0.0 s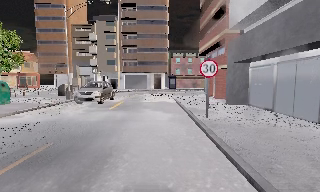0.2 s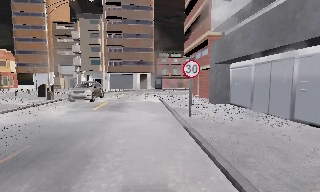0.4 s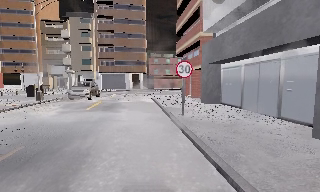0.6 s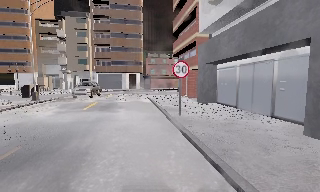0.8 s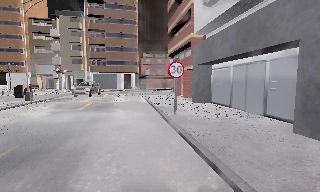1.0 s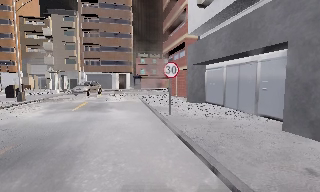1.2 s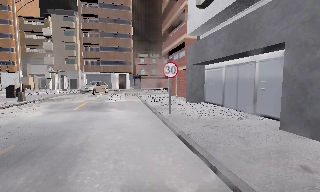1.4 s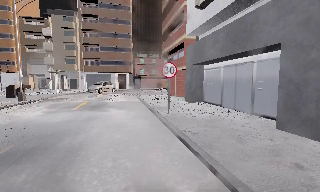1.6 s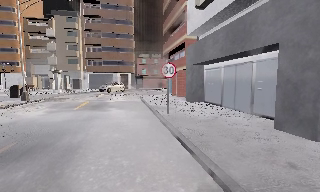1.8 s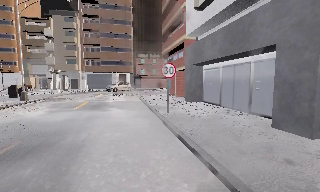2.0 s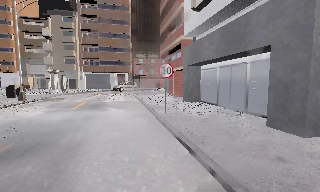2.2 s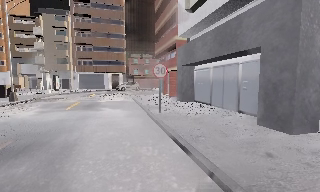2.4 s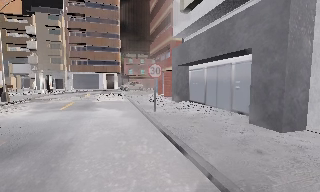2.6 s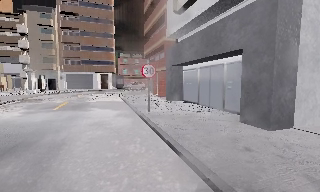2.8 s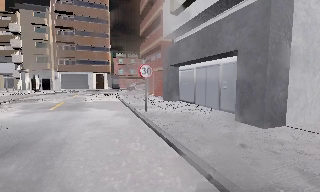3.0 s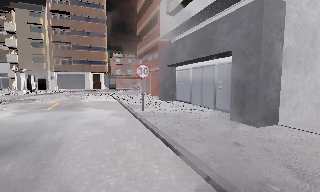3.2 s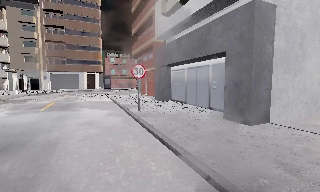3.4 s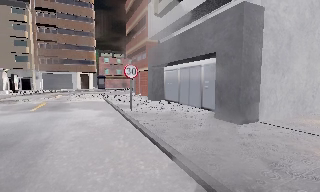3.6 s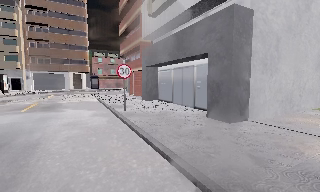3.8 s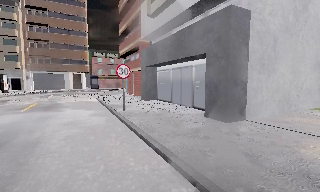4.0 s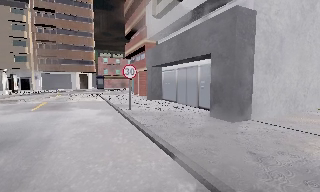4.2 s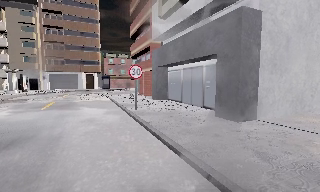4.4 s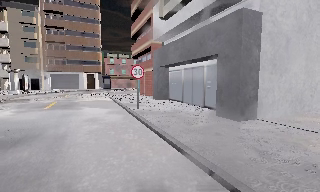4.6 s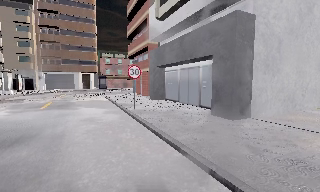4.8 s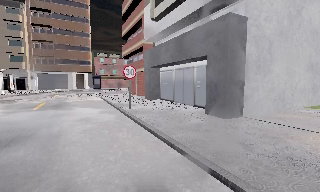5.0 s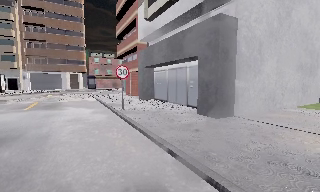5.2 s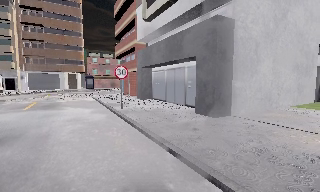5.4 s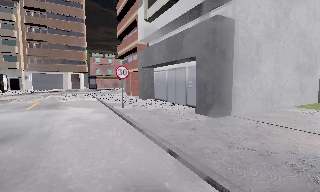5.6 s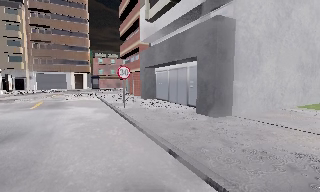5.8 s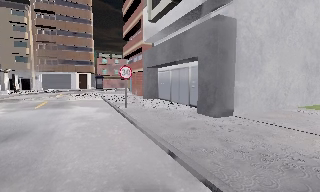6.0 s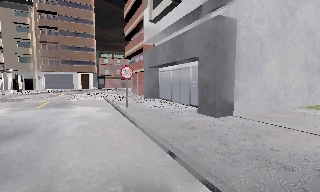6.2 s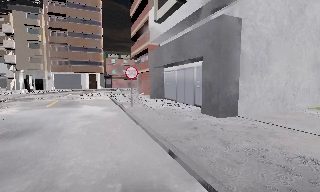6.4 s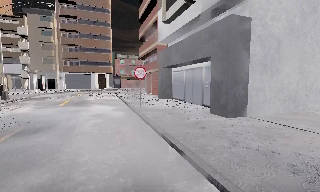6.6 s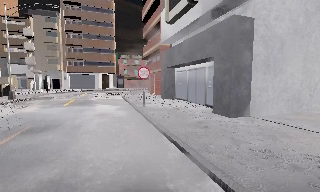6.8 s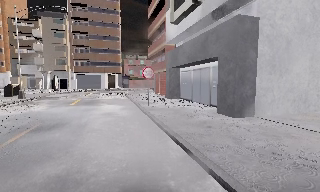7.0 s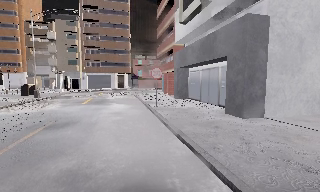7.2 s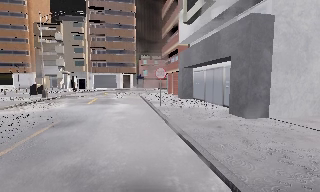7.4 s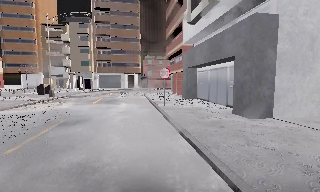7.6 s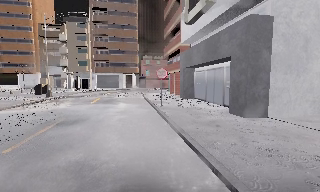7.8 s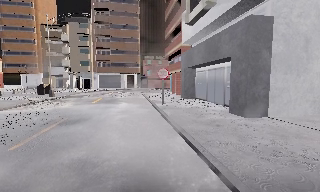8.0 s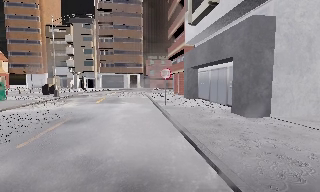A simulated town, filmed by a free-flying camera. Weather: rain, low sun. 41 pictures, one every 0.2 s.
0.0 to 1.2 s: The camera pans to its right, which is clockwise from overhead, by about 15 degrees. It travels backward, about 0.5 m, so what stands in front gets smaller.
1.2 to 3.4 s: The camera pans to its right, which is clockwise from overhead, by about 10 degrees. It travels backward, about 1 m, so what stands in front gets smaller.
3.4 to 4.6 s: The camera travels backward, about 0.5 m, so what stands in front gets smaller.
4.6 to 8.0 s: The camera swings to its left by about 15 degrees, and the scene slides to the right. It travels backward and to its right, about 1.5 m, so what stands in front gets smaller.
The film runs backward here.
